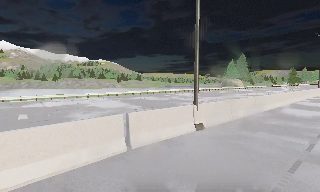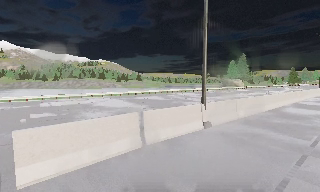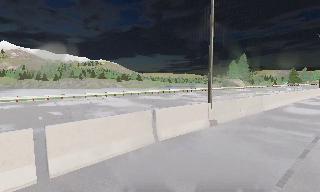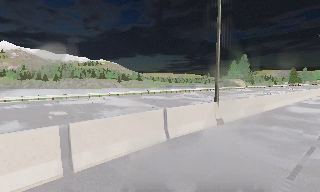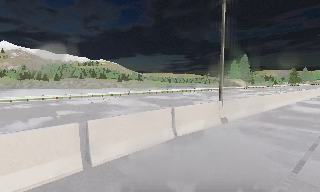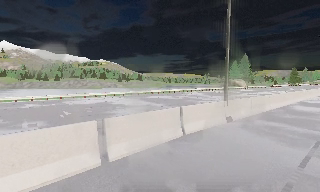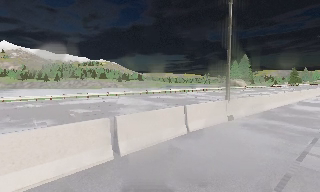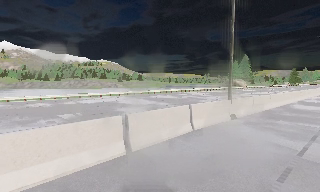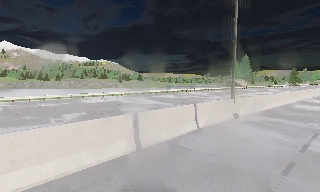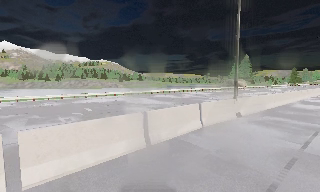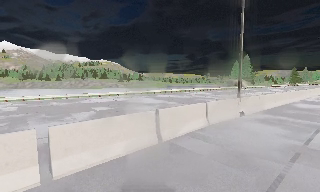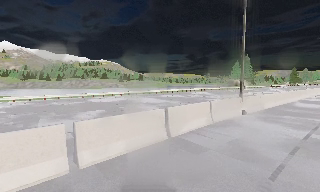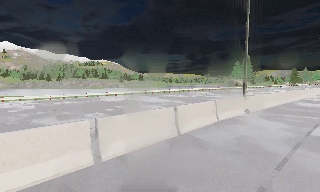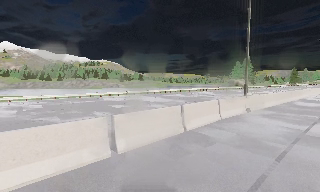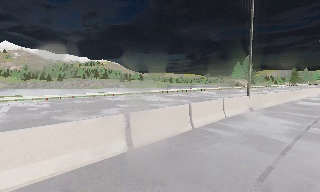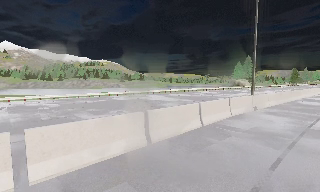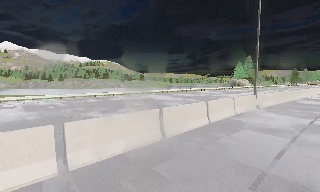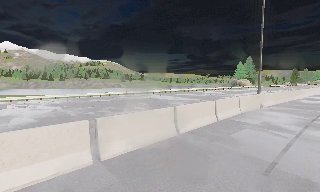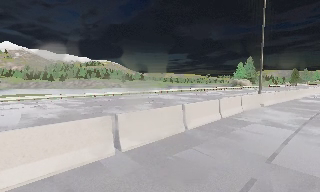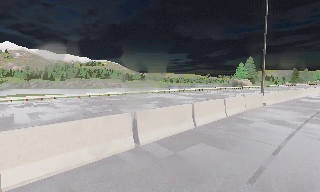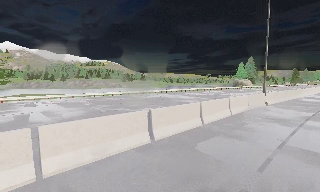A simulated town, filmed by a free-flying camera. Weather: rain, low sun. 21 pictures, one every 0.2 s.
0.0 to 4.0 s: The camera travels to its left and backward, about 12 m, so close, fixed things drift to the right.
The film runs backward here.
